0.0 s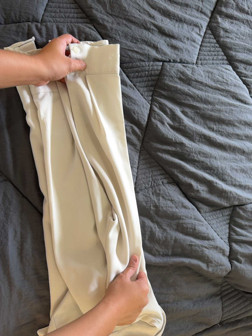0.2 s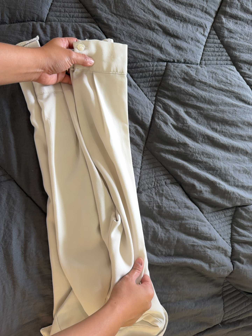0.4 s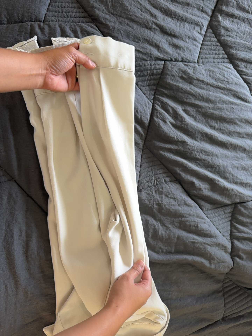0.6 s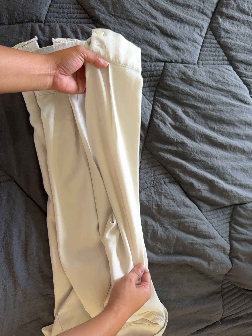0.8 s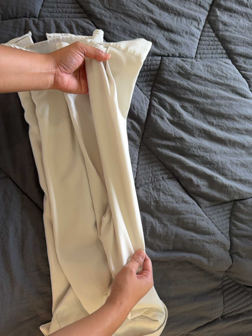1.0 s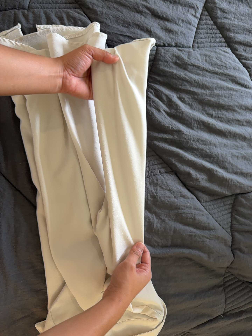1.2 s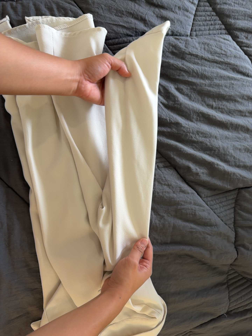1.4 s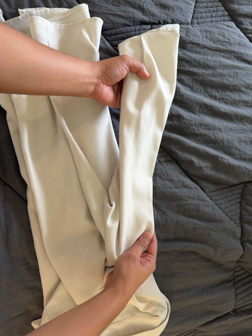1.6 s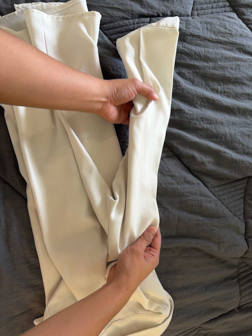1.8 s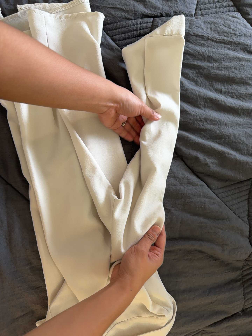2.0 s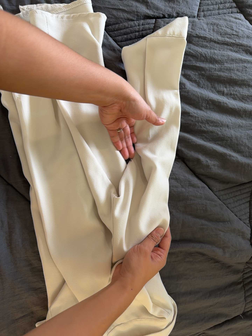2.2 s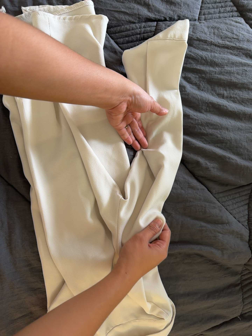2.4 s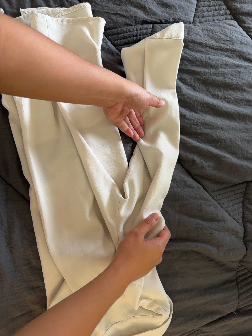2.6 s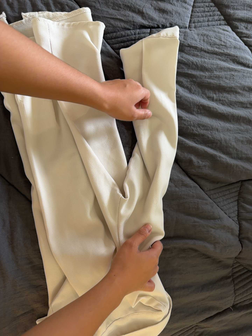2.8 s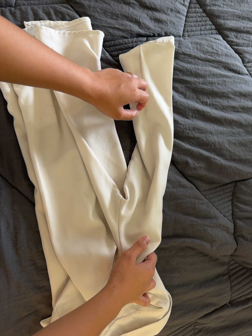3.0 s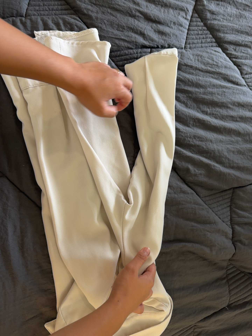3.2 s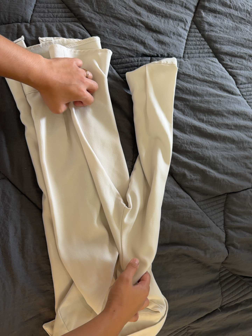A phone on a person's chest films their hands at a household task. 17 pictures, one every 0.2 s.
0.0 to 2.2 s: The camera travels to its right and forward, about 8 cm.
2.2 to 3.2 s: The camera travels to its left and backward, about 9 cm.
The film runs backward here.
